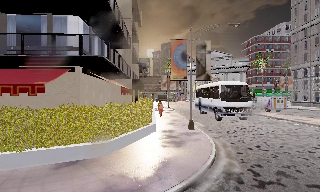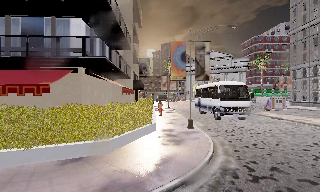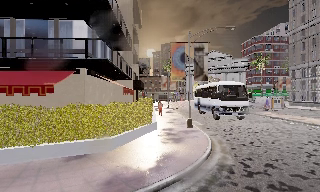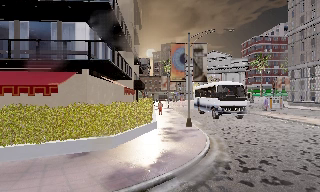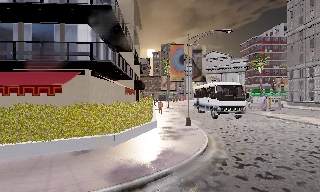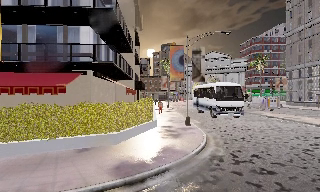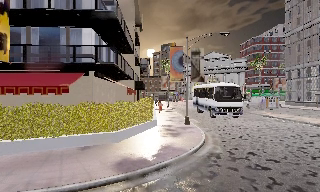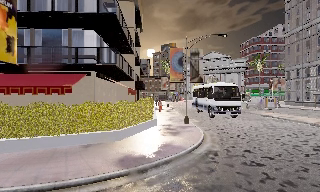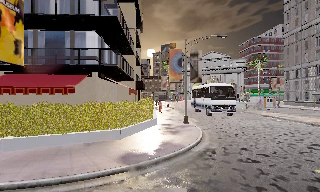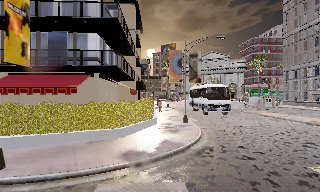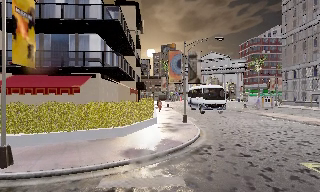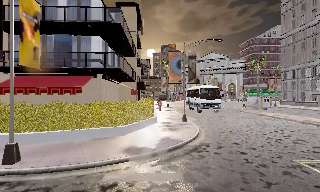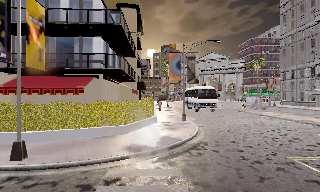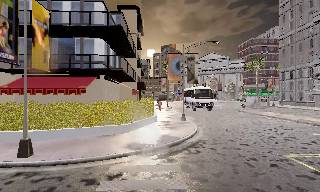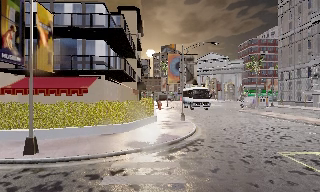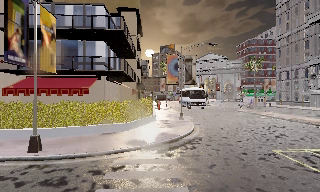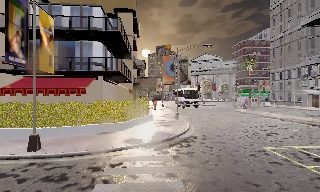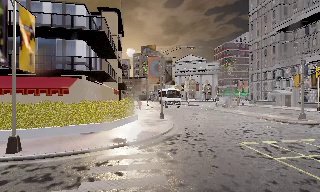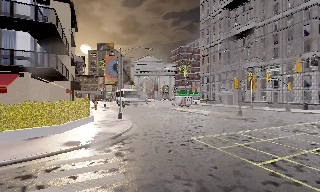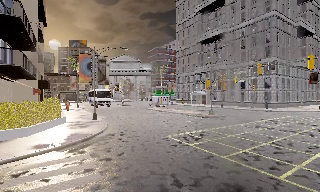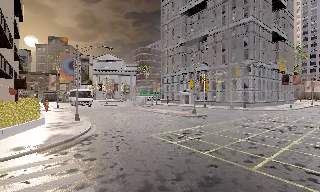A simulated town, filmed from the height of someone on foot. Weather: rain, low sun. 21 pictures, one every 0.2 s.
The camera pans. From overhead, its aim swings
clockwise.
The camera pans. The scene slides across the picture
to the left.
0.0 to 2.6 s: The camera travels backward, about 4 m, so what stands in front gets smaller.
2.6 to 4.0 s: The camera pans to its right, which is clockwise from overhead, by about 35 degrees. It travels backward, about 2 m.
The film runs backward here.
